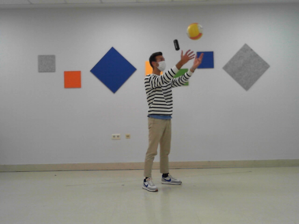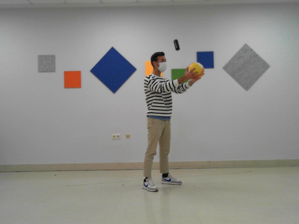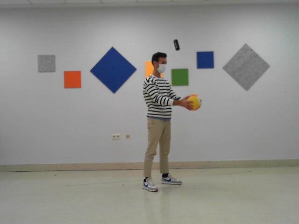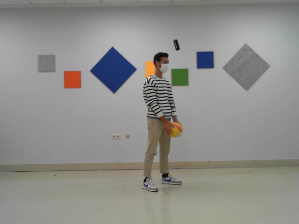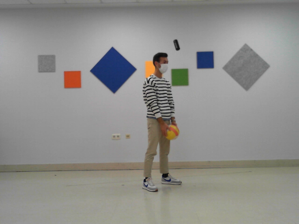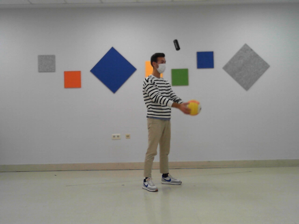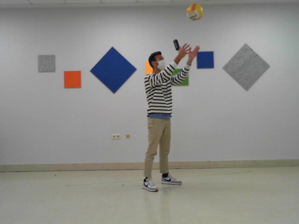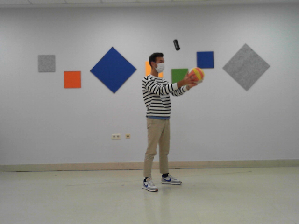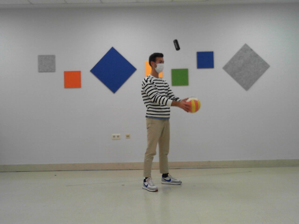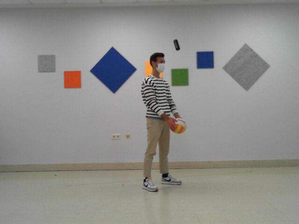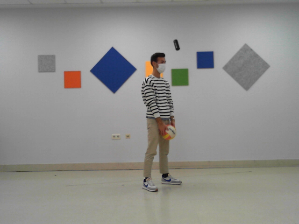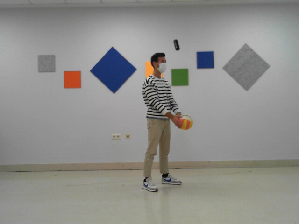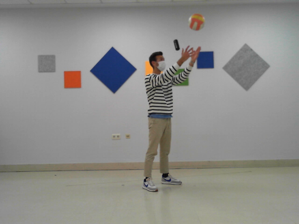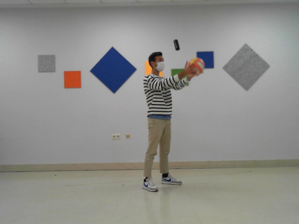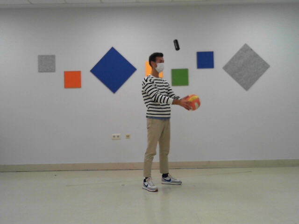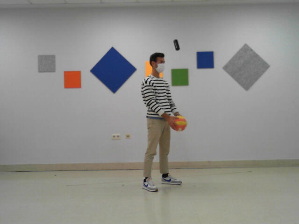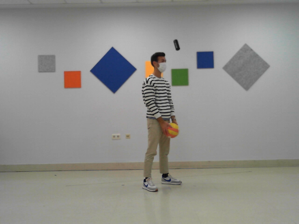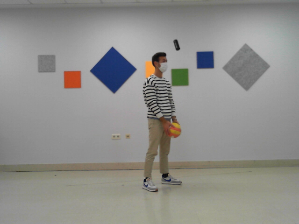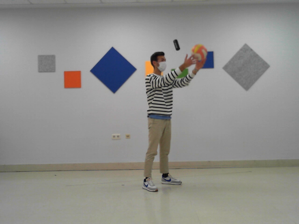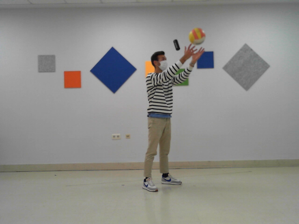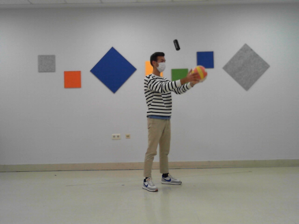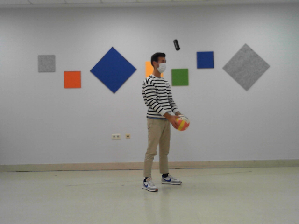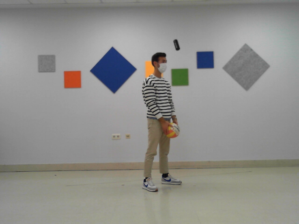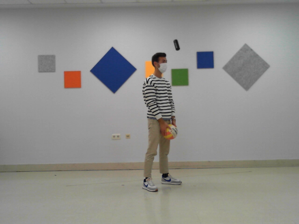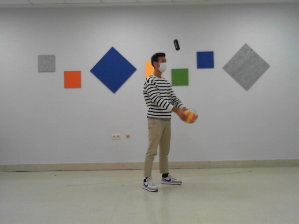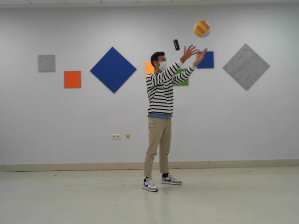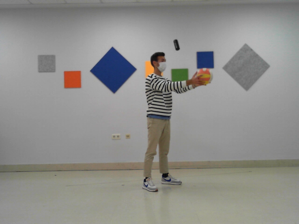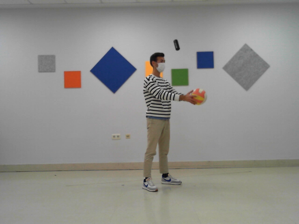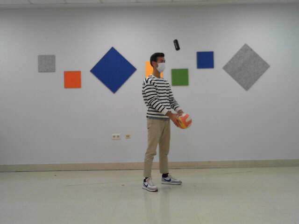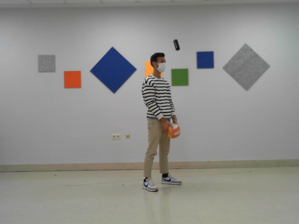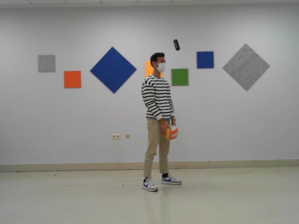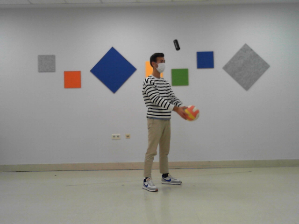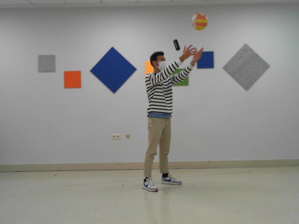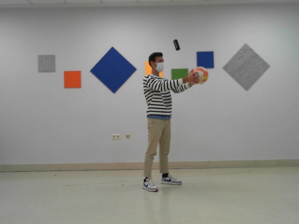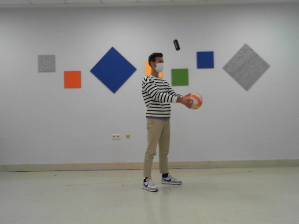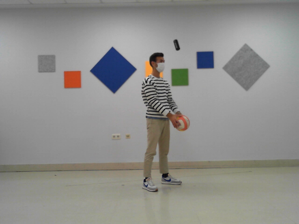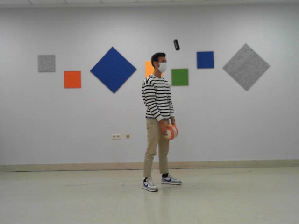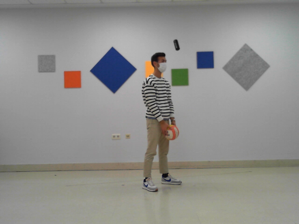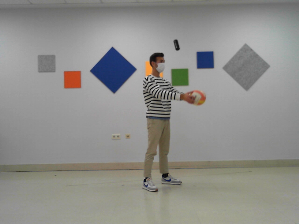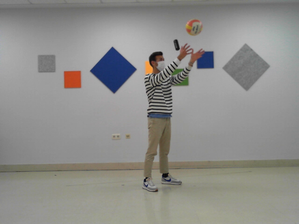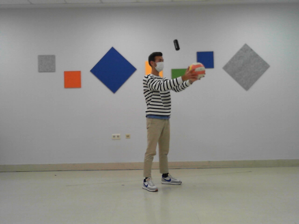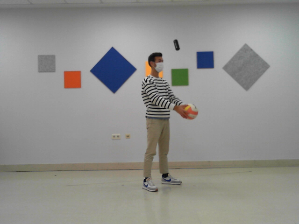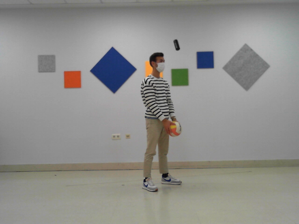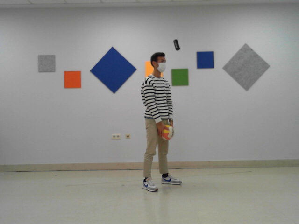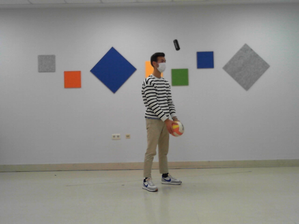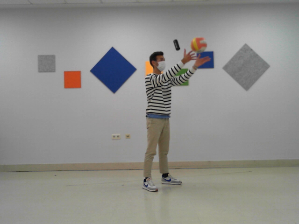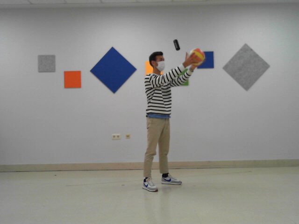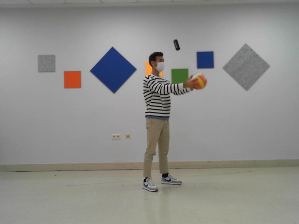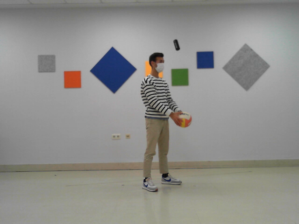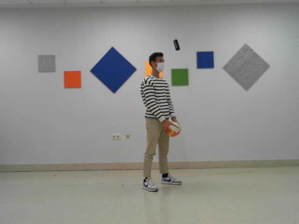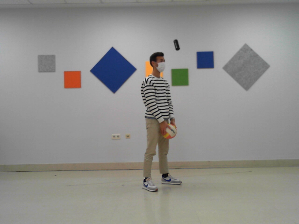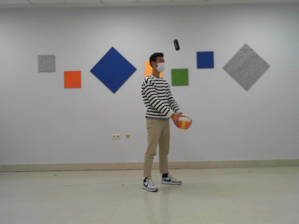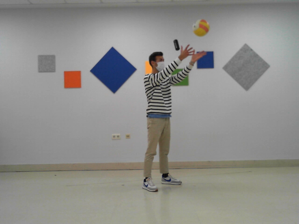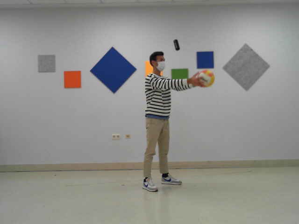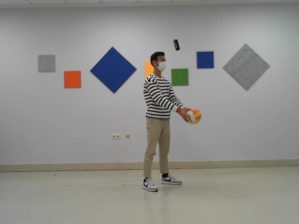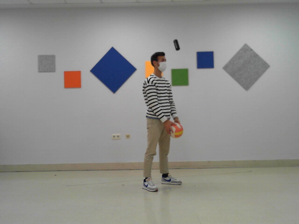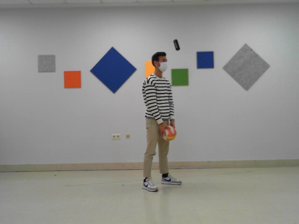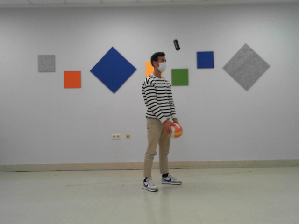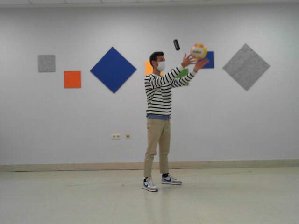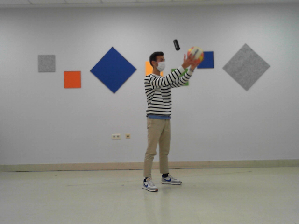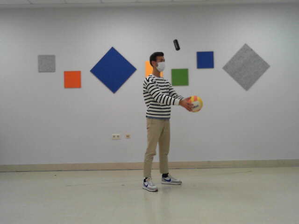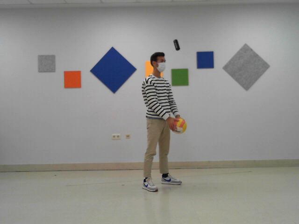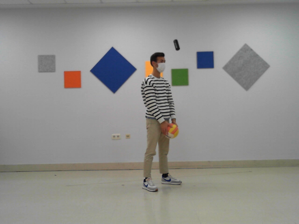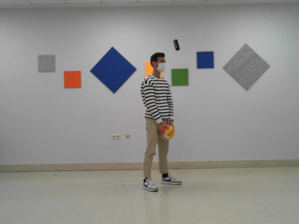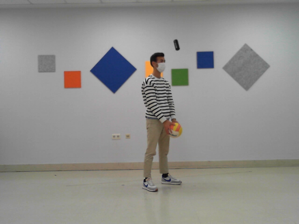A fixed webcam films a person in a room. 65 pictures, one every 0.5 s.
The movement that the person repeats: Throw up a ball and catch it.
